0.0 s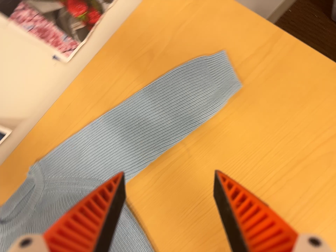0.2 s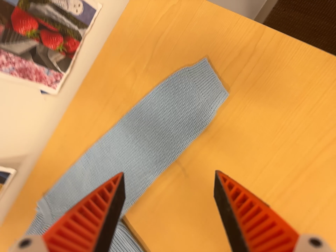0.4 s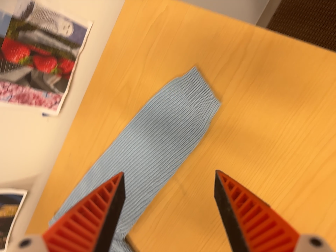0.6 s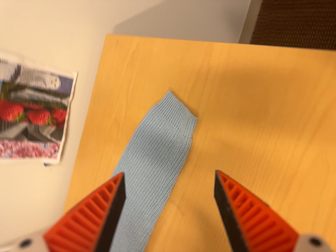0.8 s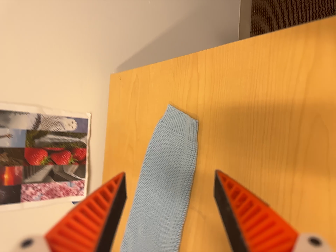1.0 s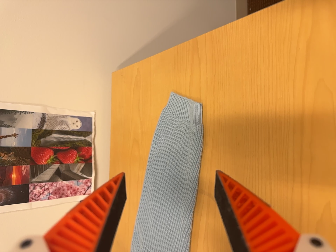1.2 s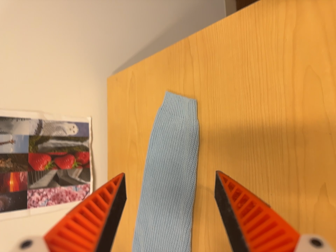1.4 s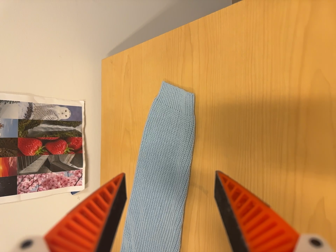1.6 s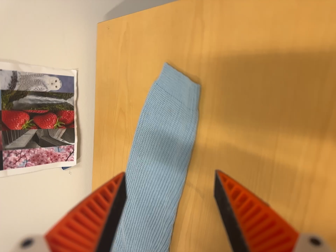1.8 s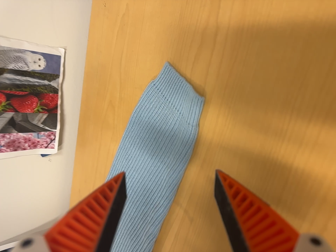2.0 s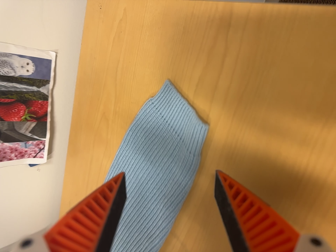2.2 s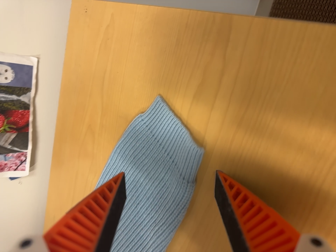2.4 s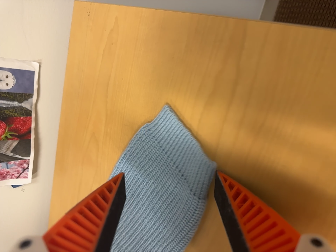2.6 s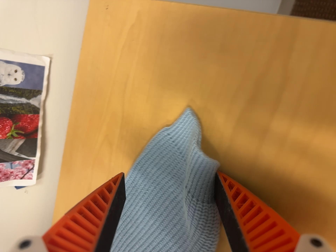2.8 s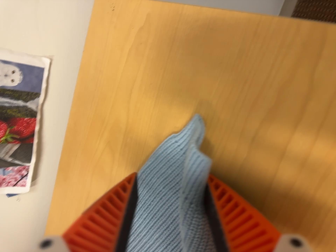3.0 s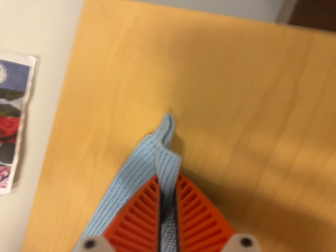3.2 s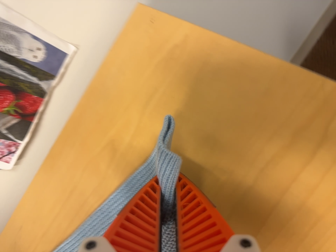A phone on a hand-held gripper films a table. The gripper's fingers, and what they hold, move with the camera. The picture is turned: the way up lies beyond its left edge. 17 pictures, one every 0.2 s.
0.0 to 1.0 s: The camera pans to its left by about 20 degrees. It travels to its right, about 20 cm. Its aim tips toward the top of its view by about 20 degrees, and the scene shifts downward. It rolls about its line of sight by about 40 degrees, and the scene rotates counterclockwise.
1.0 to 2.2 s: The camera travels toward the top of its view and forward, about 24 cm. Its aim tips toward the bottom of its view by about 25 degrees. It rolls about its line of sight by about 15 degrees, and the scene rotates clockwise.
2.2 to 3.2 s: The camera travels to its left, about 9 cm. It rolls about its line of sight by about 20 degrees, and the scene rotates clockwise.
The film runs forward here.
